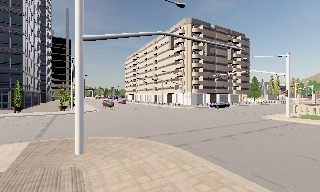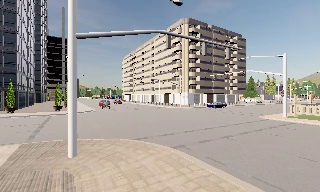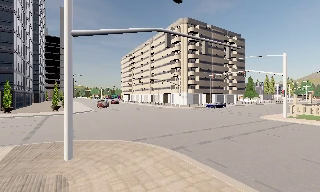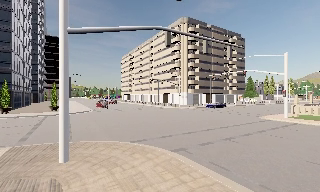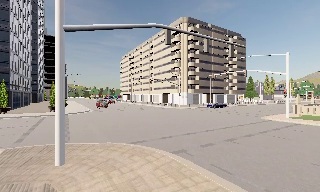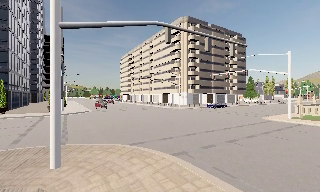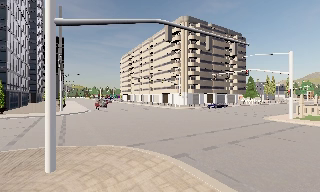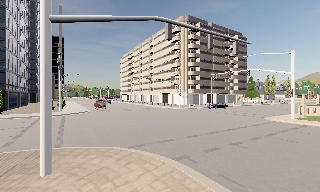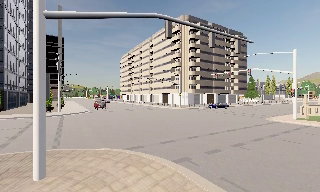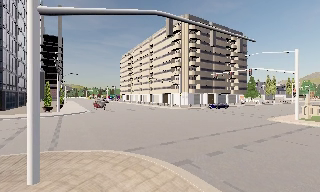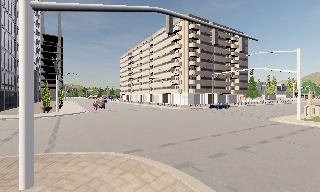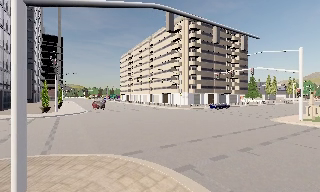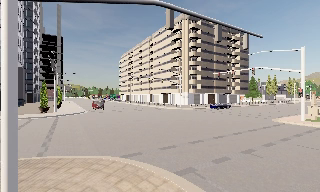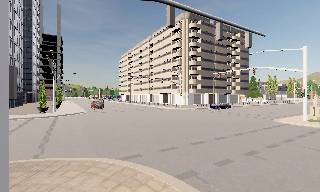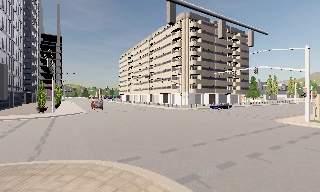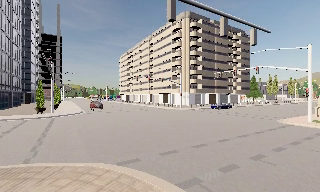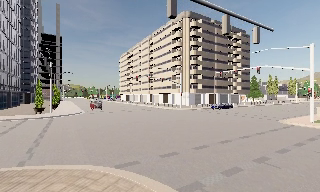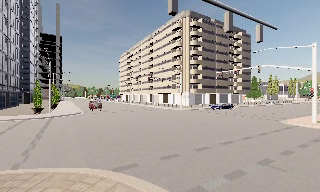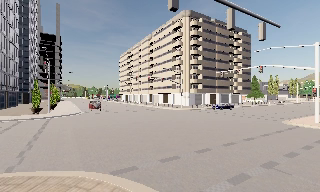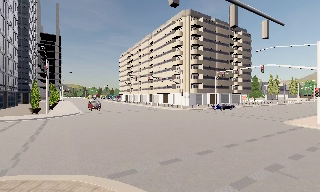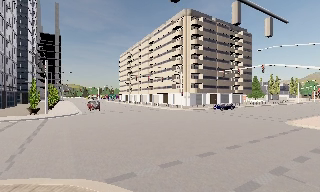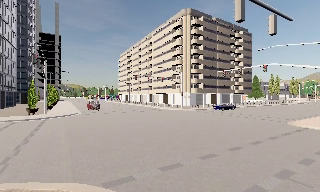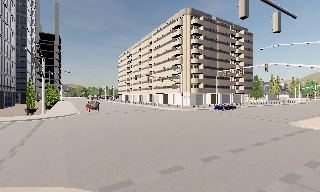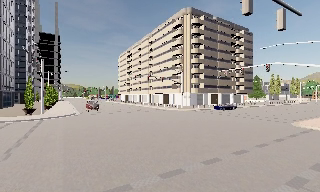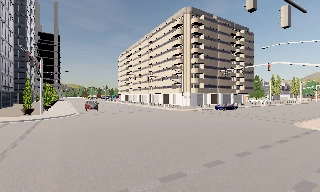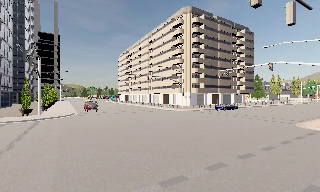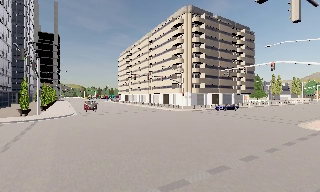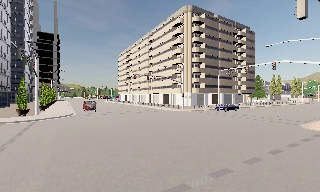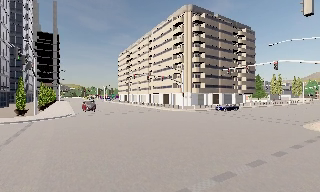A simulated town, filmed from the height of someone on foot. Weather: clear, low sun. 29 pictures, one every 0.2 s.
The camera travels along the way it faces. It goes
forward.
0.0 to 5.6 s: The camera travels forward, about 7 m, so what stands in front looms larger.
The film runs forward here.
